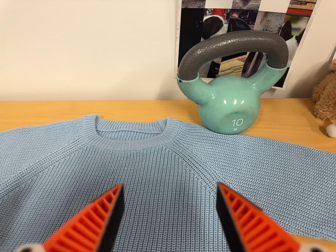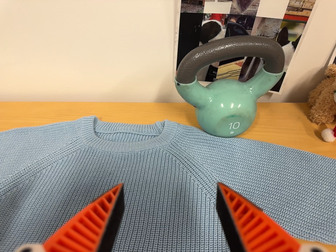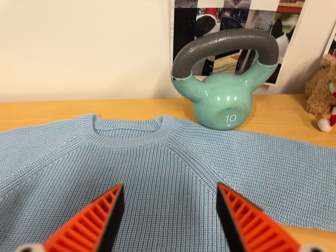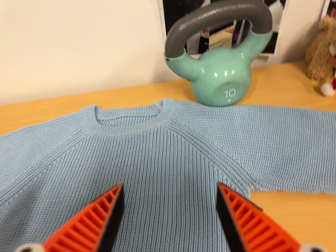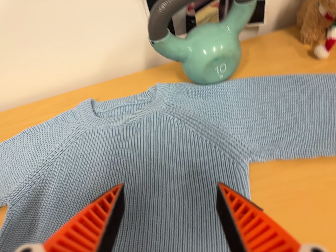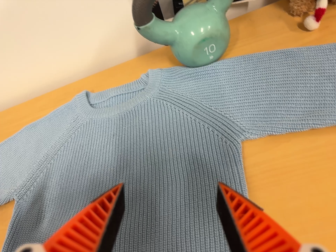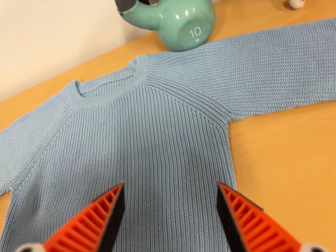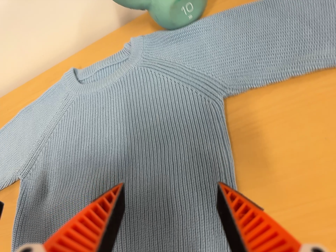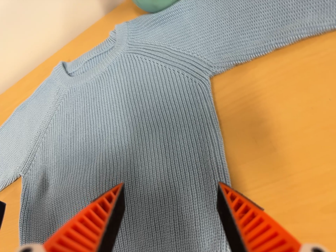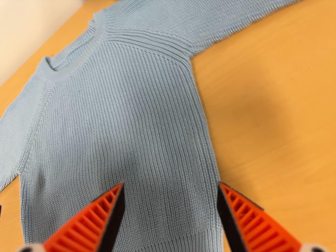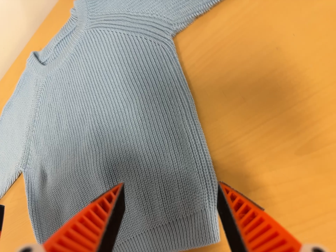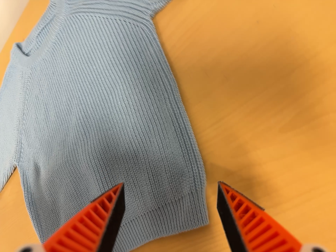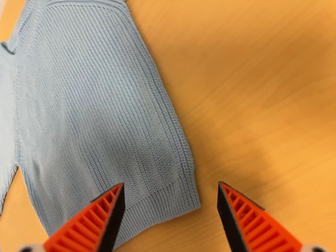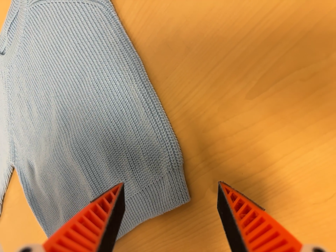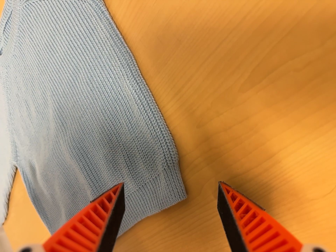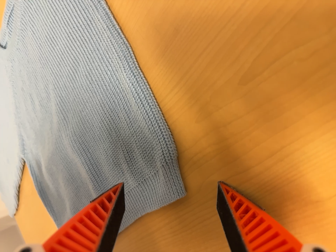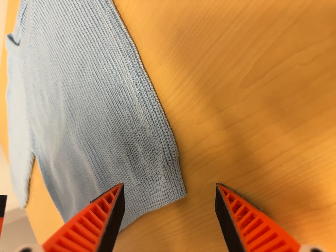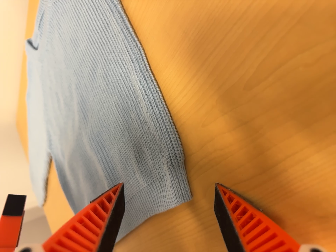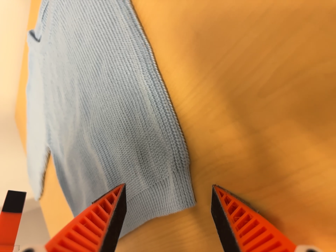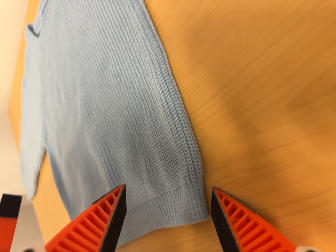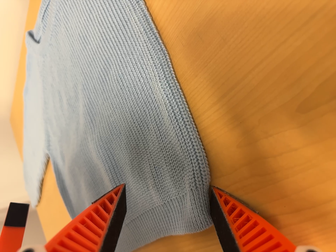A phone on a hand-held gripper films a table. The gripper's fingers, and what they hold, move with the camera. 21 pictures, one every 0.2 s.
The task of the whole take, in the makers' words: fold up.
0.0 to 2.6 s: The camera pans to its left by about 15 degrees. It travels to its right, about 22 cm. Its aim tips toward the bottom of its view by about 35 degrees, and the scene shifts upward. It rolls about its line of sight by about 50 degrees, and the scene rotates counterclockwise.
2.6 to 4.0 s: The camera travels forward, about 5 cm, so what stands in front looms larger.
The film runs forward here.
